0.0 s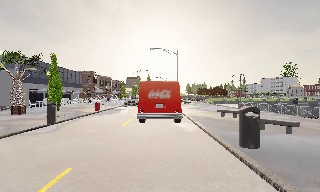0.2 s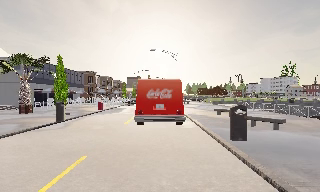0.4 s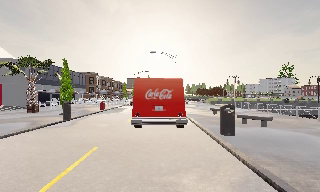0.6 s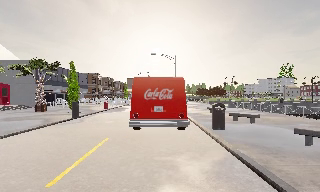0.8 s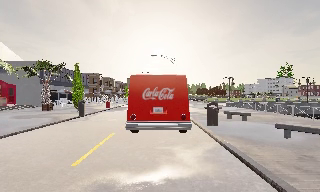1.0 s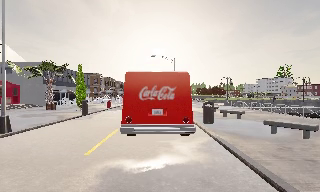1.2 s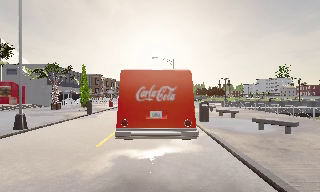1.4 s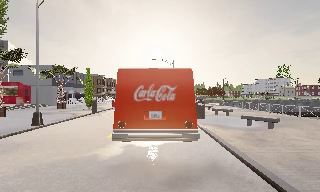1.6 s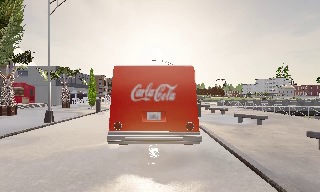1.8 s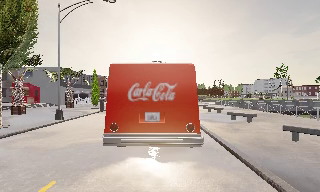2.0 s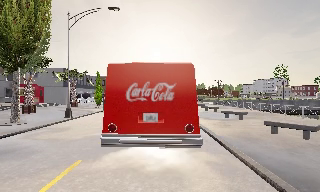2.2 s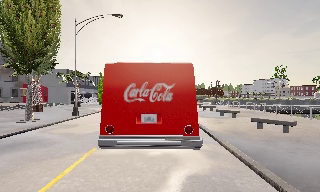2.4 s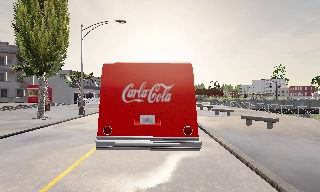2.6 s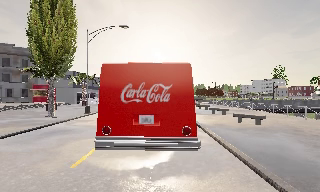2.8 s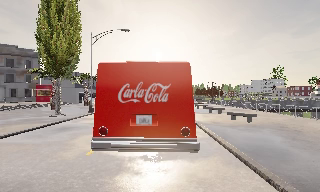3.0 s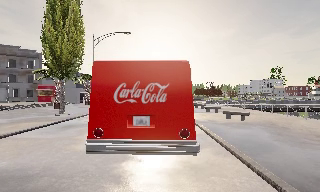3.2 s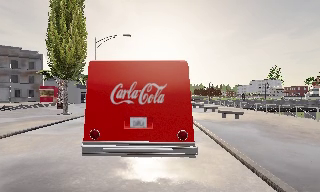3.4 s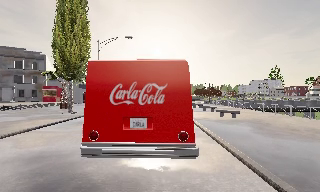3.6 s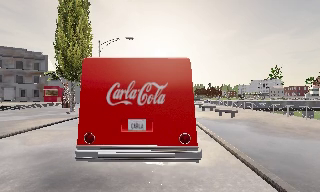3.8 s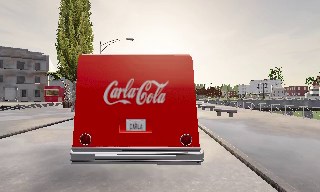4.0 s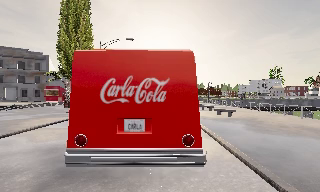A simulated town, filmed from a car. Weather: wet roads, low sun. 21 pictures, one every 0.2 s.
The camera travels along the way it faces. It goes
backward.
0.0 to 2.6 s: The camera travels backward, about 12 m, so what stands in front gets smaller.
2.6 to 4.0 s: The camera travels backward, about 3 m, so what stands in front gets smaller. It loses speed.
The film runs backward here.
